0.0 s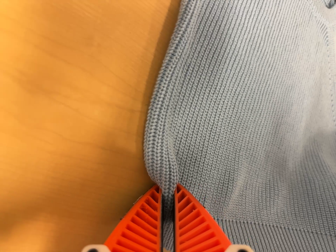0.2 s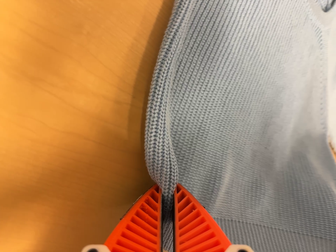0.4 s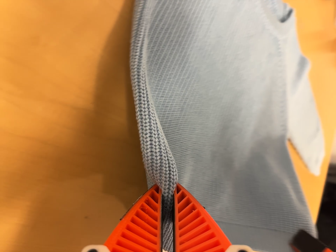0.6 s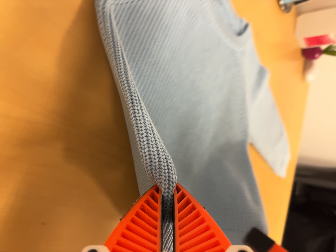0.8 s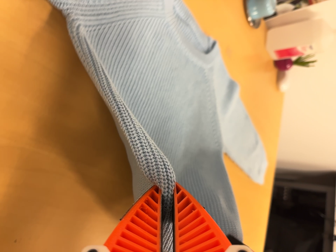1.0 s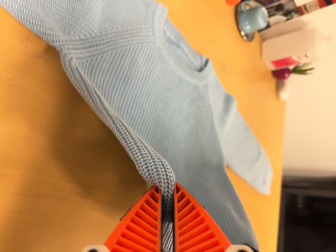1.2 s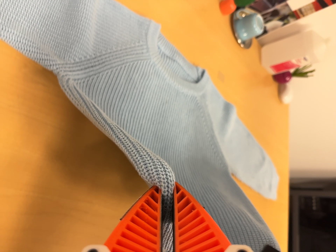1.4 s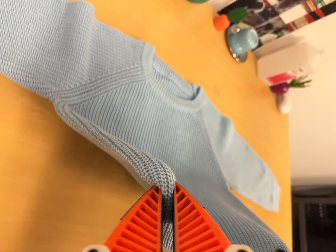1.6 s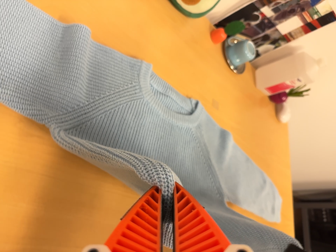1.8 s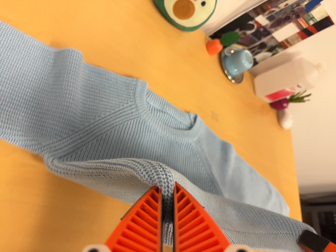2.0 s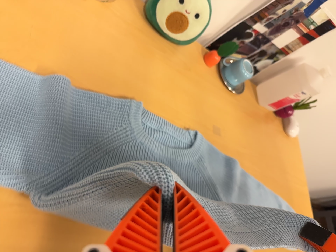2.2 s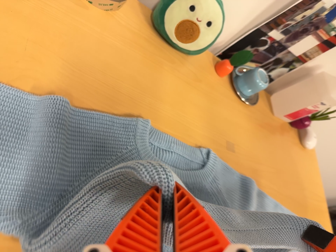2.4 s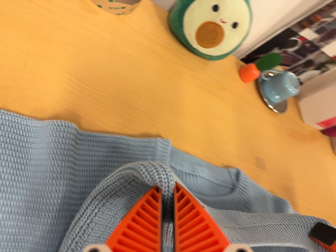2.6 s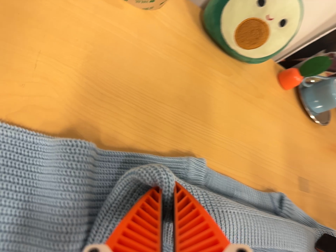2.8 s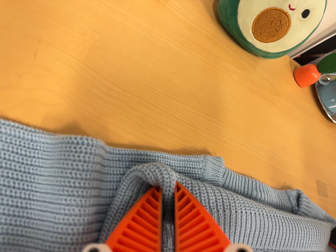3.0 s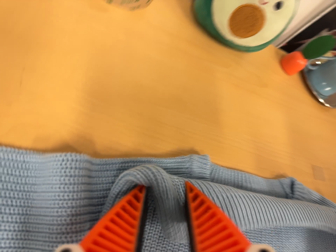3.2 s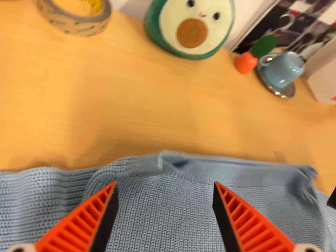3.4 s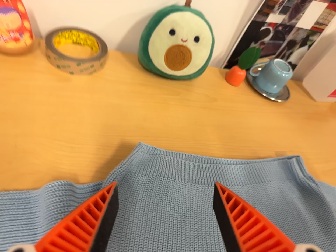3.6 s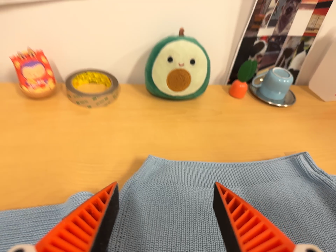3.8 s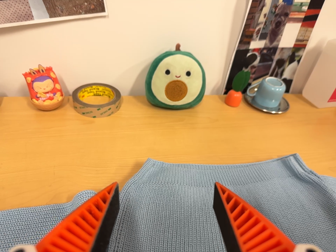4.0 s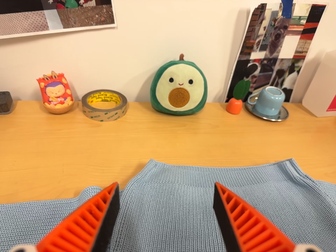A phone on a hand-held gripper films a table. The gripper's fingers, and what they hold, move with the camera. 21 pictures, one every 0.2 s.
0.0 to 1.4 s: The camera travels to its right and backward, about 18 cm, so close, fixed things drift to the left. Its aim tips toward the top of its view by about 10 degrees, and the scene shifts downward. It rolls about its line of sight by about 10 degrees, and the scene rotates counterclockwise.
1.4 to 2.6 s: The scene slides to the right, as the camera pans about 10 degrees to its left. It travels forward and toward the top of its view, about 24 cm, so what stands in front looms larger.
2.6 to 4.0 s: The camera pans to its left by about 15 degrees. It travels backward, to its right and toward the bottom of its view, about 22 cm, so what stands in front gets smaller. Its aim tips toward the top of its view by about 20 degrees. It rolls about its line of sight by about 30 degrees, and the scene rotates counterclockwise.
The film runs forward here.
